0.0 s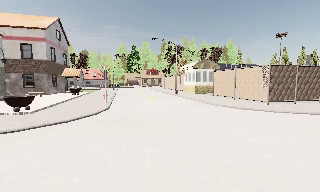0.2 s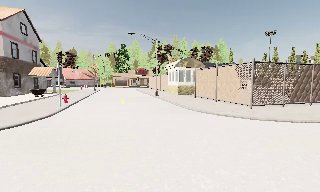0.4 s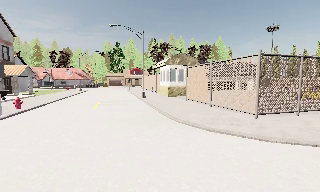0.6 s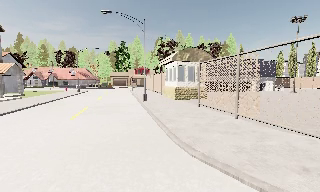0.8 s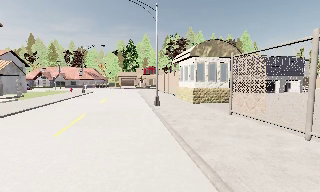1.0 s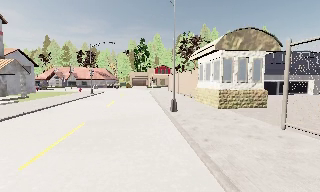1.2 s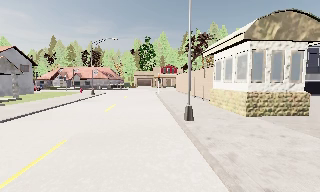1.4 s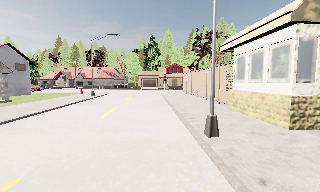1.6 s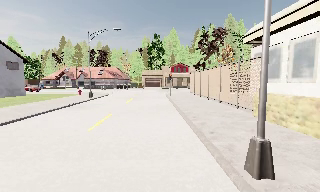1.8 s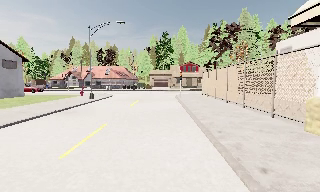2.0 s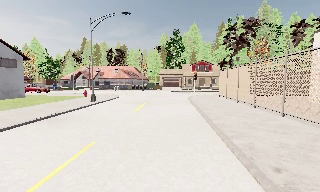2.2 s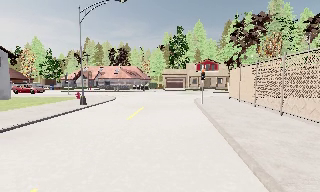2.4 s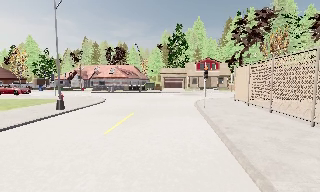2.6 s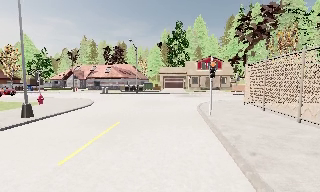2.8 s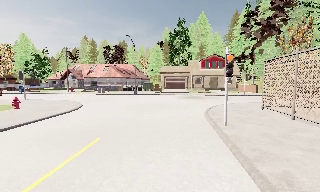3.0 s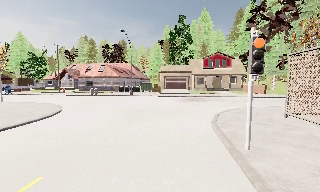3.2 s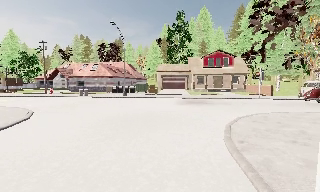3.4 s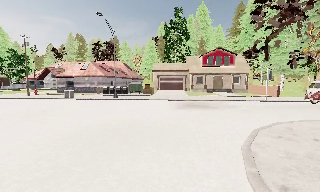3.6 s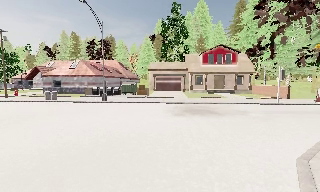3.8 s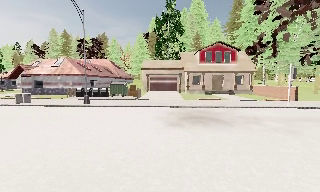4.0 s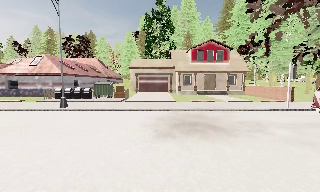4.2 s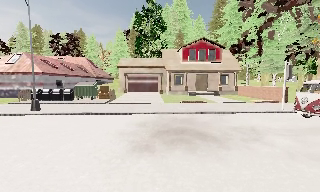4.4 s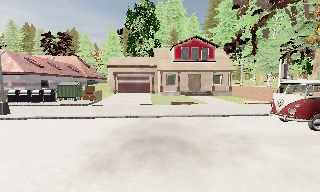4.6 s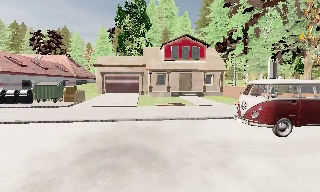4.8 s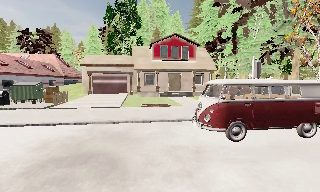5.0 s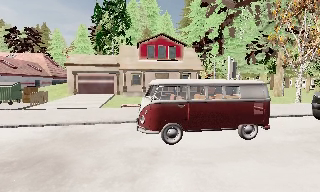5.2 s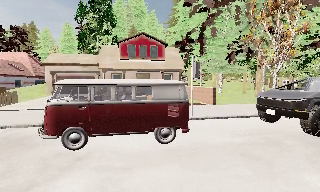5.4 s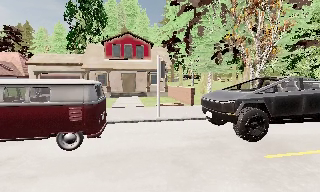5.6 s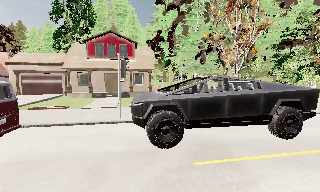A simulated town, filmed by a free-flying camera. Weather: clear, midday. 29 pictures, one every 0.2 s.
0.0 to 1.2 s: The camera travels forward, about 16 m, so what stands in front looms larger.
1.2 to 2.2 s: The camera swings to its left by about 10 degrees, and the scene slides to the right. It travels forward, about 11 m, so what stands in front looms larger.
2.2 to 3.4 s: The camera travels forward, about 13 m, so what stands in front looms larger.
3.4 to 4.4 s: The camera travels forward, about 8 m, so what stands in front looms larger. It loses speed.
4.4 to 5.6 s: The camera travels to its right, about 8 m, so close, fixed things drift to the left. It gains speed.
The film runs forward here.
